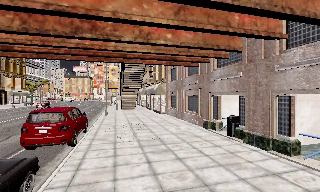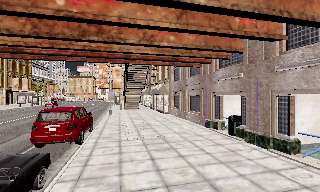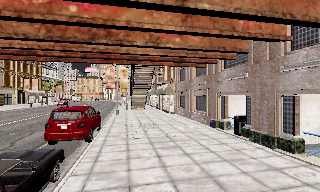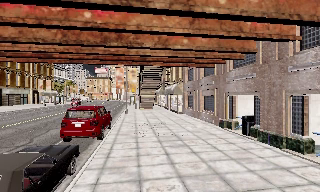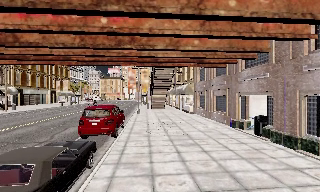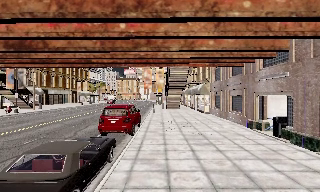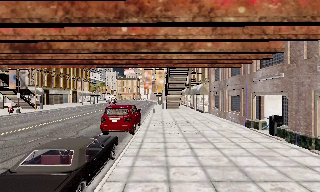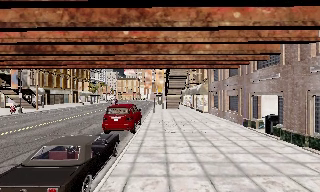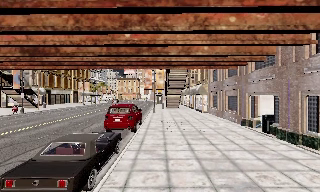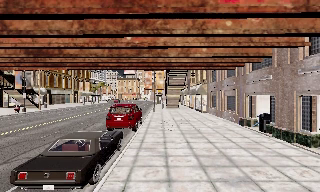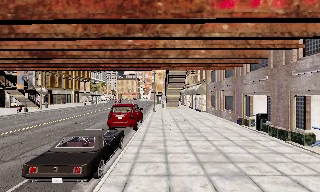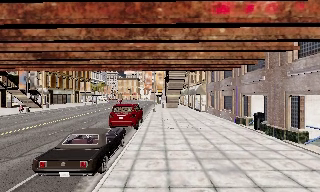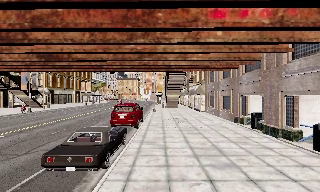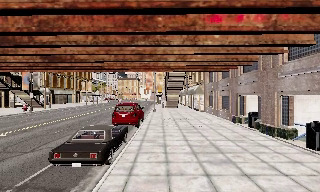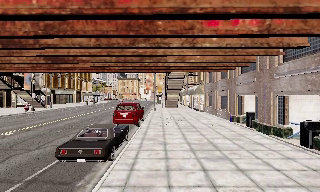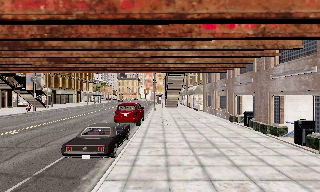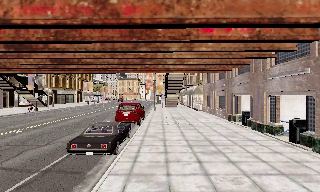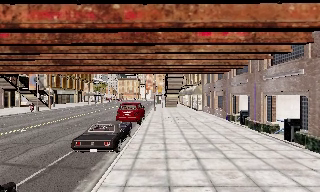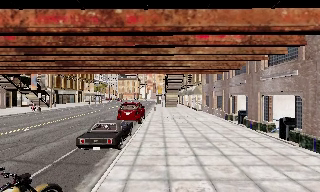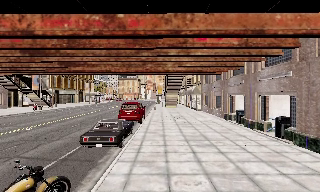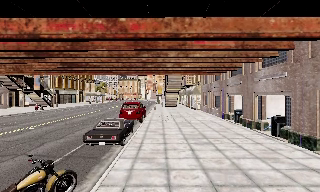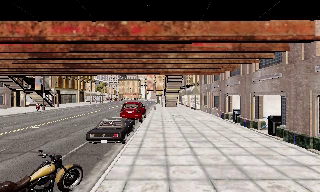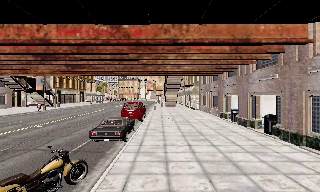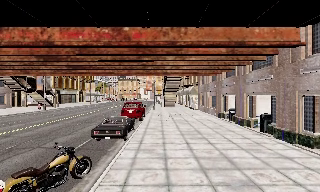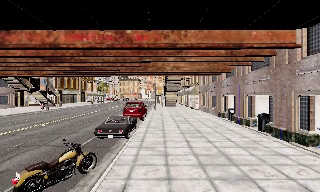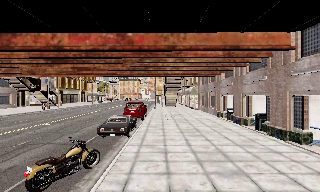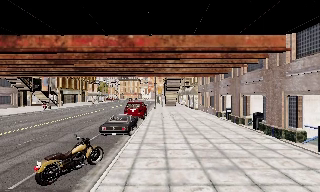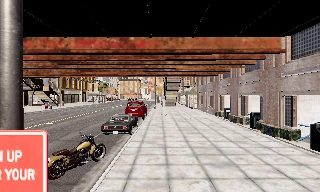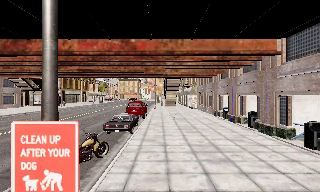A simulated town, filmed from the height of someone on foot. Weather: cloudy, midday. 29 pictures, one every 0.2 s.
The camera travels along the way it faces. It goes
backward.
0.0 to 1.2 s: The camera swings to its left by about 15 degrees, and the scene slides to the right. It travels backward, about 2 m, so what stands in front gets smaller.
1.2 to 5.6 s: The camera travels backward, about 7 m, so what stands in front gets smaller.
The film runs backward here.
